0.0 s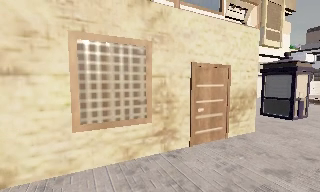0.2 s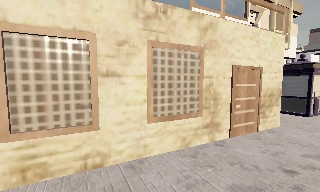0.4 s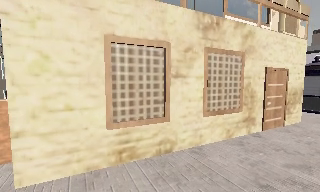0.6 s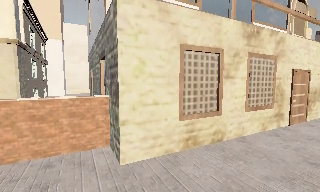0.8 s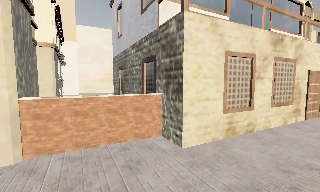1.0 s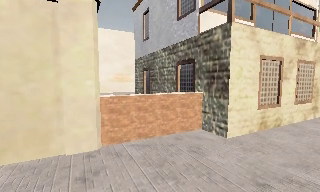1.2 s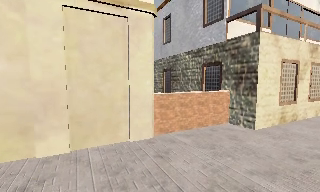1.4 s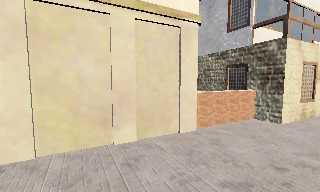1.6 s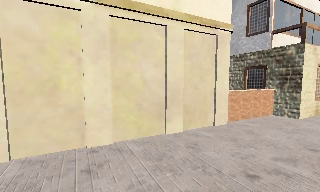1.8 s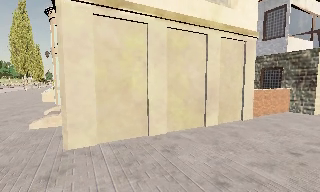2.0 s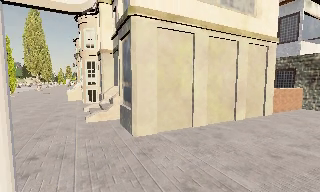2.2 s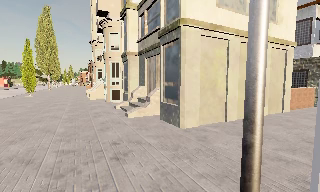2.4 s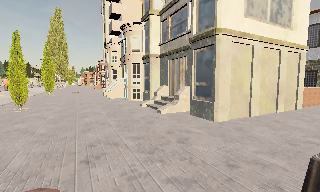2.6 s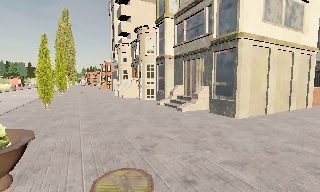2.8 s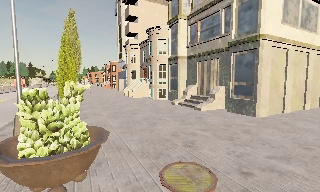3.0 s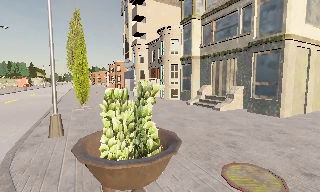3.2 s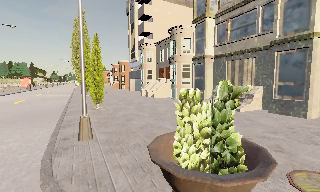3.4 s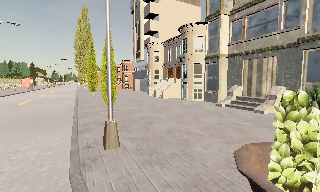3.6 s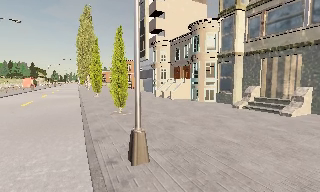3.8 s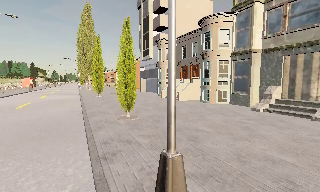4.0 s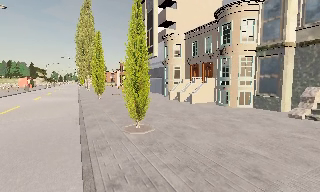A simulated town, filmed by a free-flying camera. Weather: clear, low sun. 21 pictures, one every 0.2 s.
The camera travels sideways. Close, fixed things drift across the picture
to the right.
0.0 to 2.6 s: The camera travels to its left and backward, about 20 m, so close, fixed things drift to the right.
2.6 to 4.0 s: The camera travels to its left and forward, about 8 m, so close, fixed things drift to the right.
The film runs forward here.
